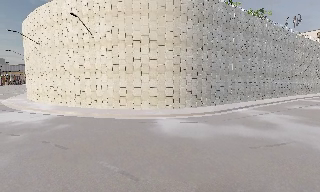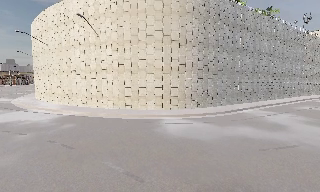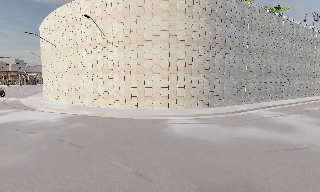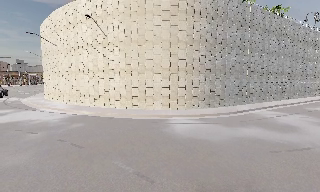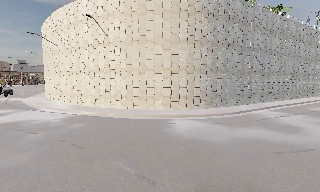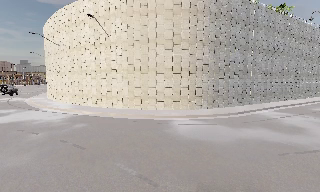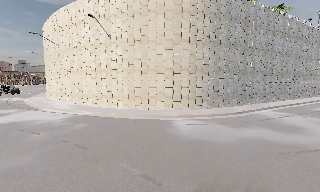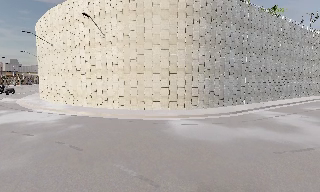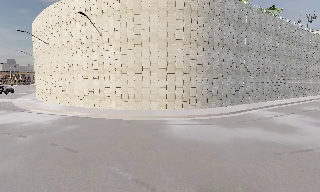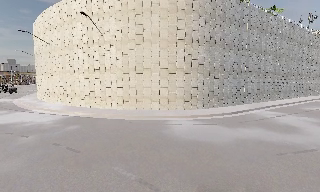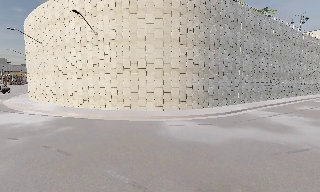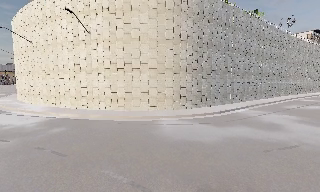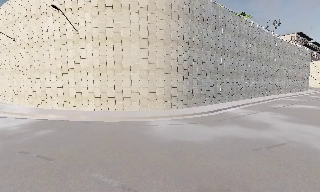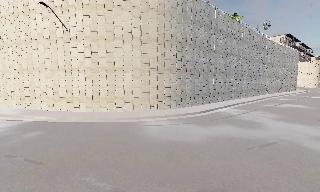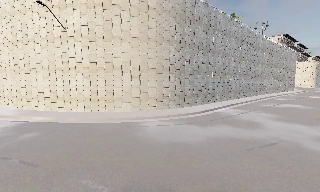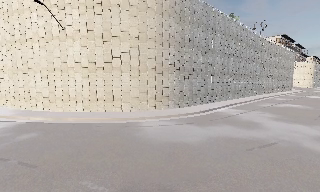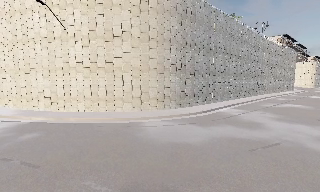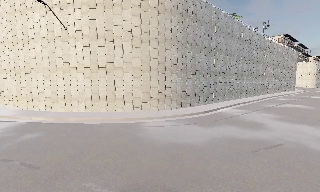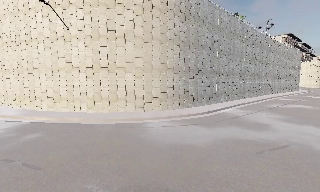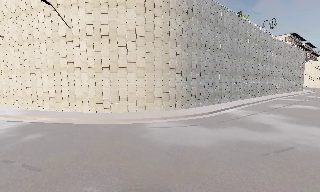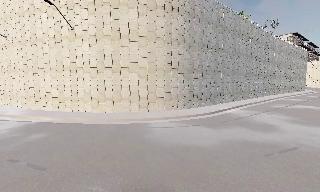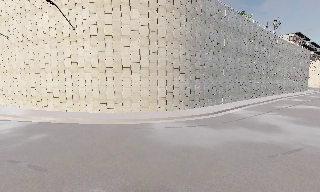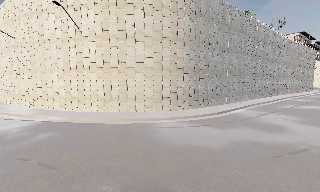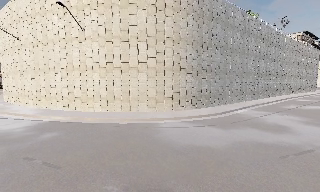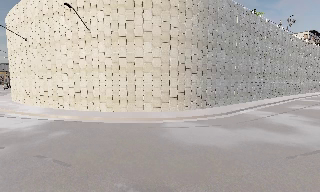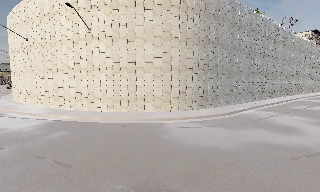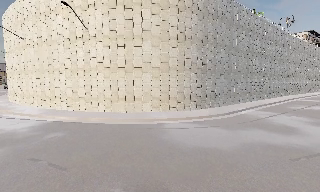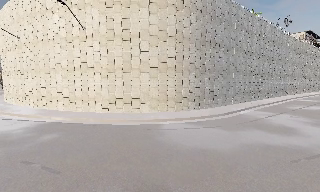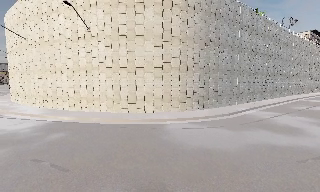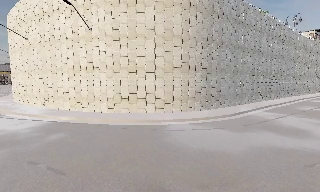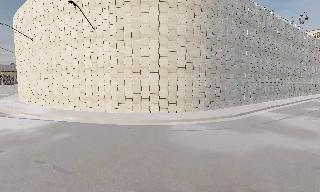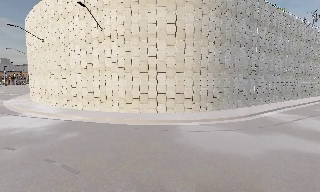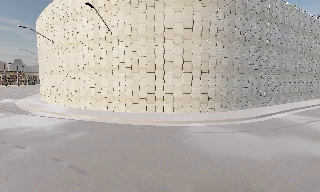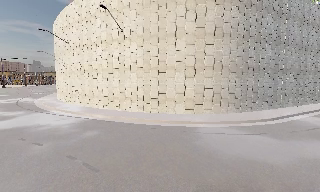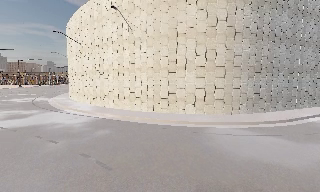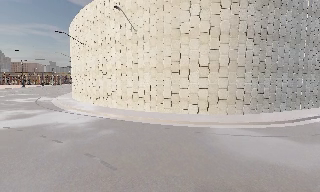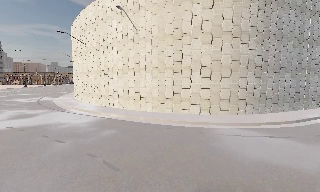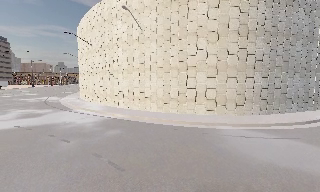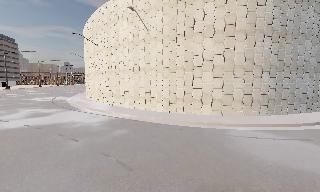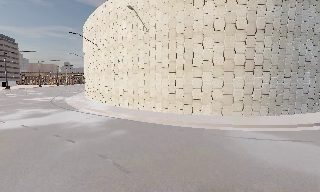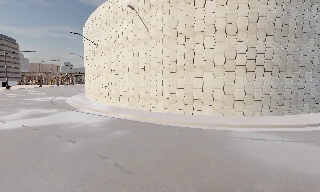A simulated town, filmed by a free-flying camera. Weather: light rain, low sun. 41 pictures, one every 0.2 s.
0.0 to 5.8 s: The camera travels forward and to its left, about 1.5 m, so what stands in front looms larger.
5.8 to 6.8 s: The camera pans to its left, which is counterclockwise from overhead, by about 15 degrees.
6.8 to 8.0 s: The camera shifts only a little, or ends up much as it began.
The film runs forward here.
